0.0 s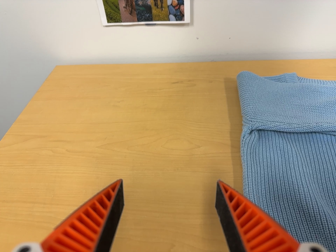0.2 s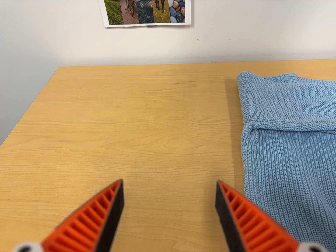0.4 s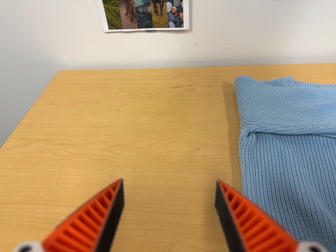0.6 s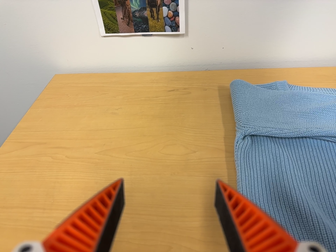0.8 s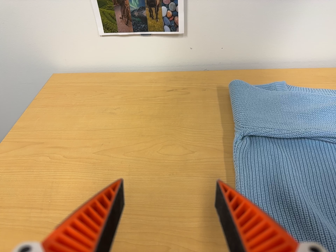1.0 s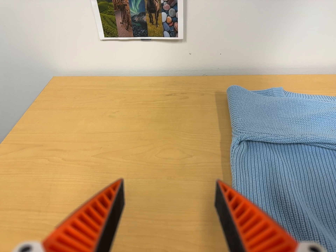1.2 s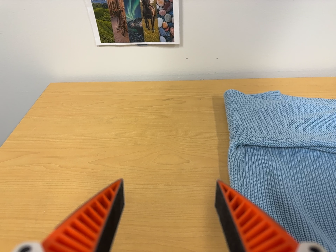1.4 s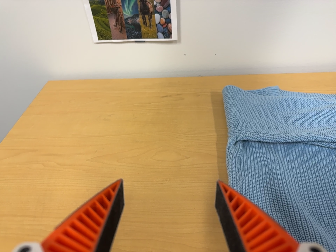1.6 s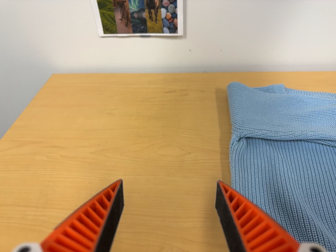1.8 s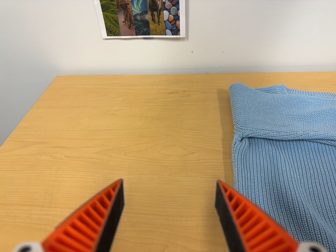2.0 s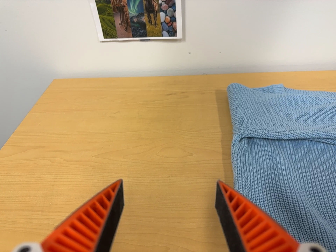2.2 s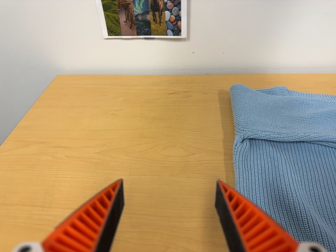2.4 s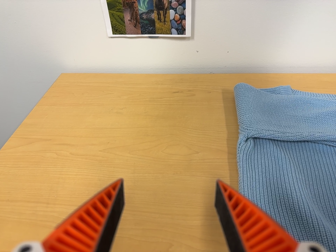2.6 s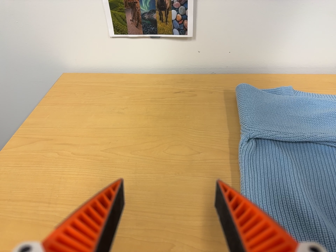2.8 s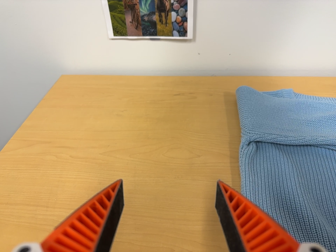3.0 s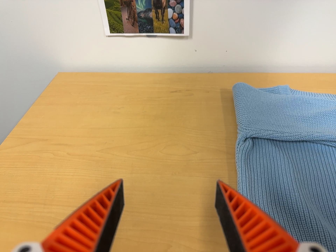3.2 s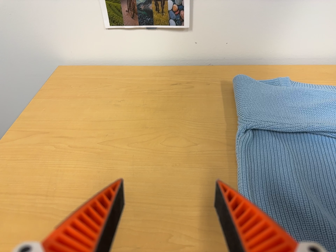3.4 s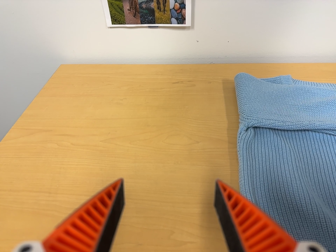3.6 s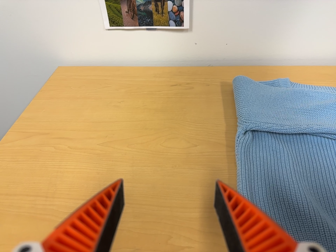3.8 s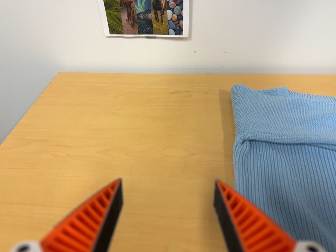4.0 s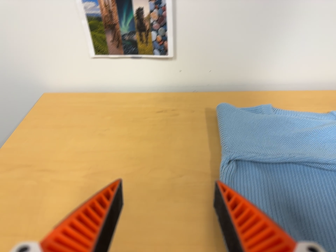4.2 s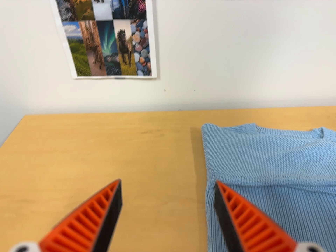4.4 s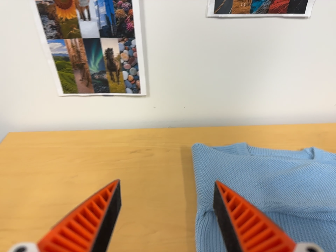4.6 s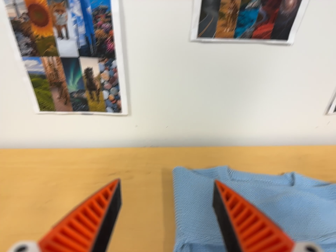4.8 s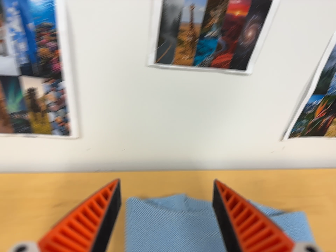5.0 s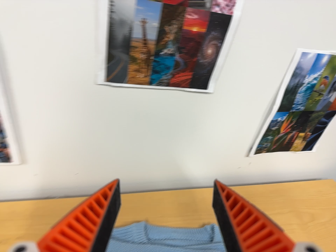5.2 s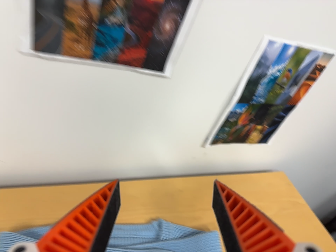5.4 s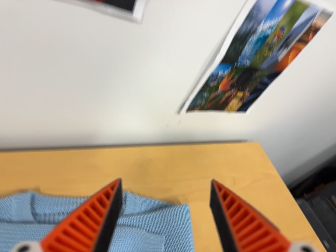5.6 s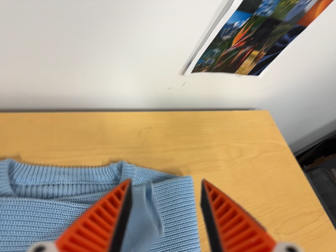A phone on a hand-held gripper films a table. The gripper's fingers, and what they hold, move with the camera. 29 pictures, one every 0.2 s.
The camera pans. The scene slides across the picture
to the left.
0.0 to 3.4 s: The camera shifts only a little, or ends up much as it began.
3.4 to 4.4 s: The camera travels toward the top of its view, about 12 cm, so close, fixed things drift downward.
4.4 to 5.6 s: The scene slides to the left, as the camera pans about 30 degrees to its right. It travels forward and toward the top of its view, about 34 cm. Its aim tips toward the bottom of its view by about 20 degrees. It rolls about its line of sight by about 10 degrees, and the scene rotates clockwise.
The film runs backward here.
